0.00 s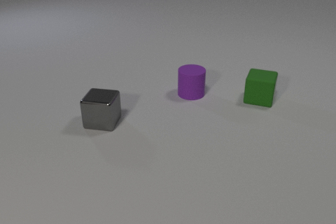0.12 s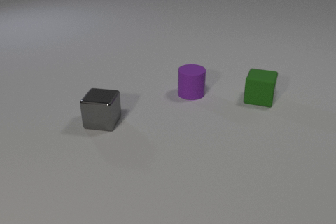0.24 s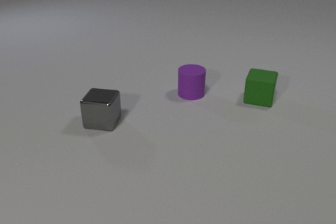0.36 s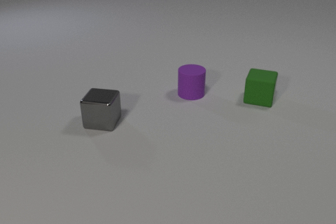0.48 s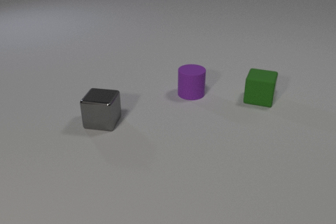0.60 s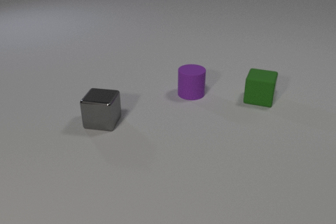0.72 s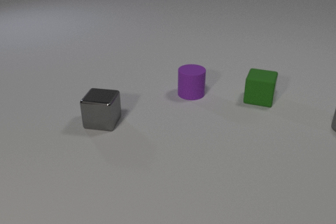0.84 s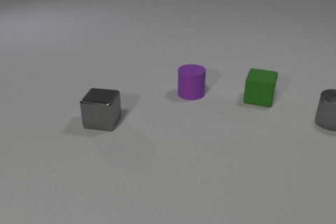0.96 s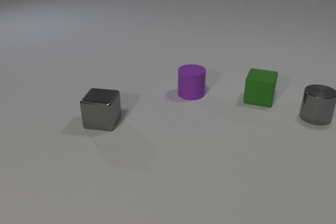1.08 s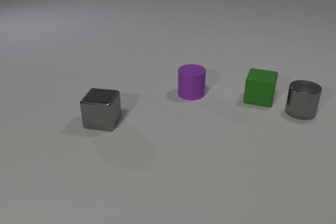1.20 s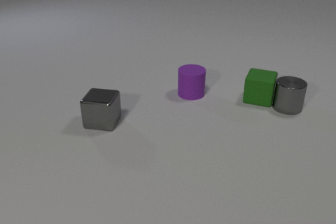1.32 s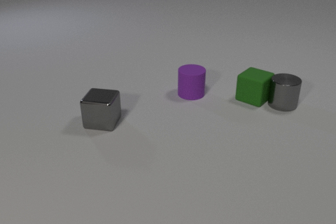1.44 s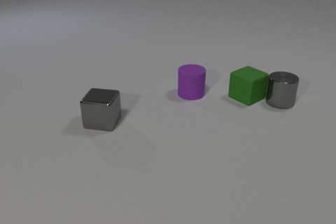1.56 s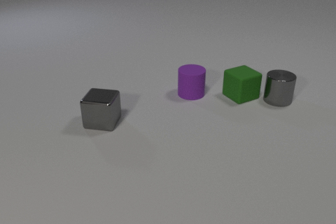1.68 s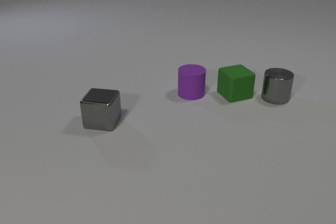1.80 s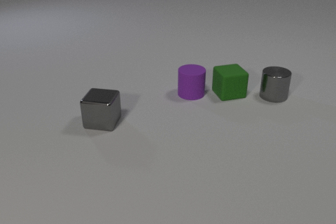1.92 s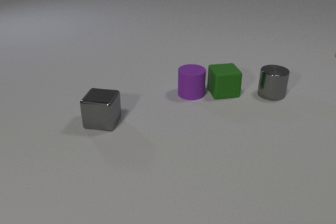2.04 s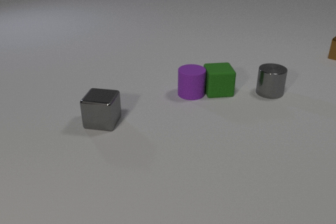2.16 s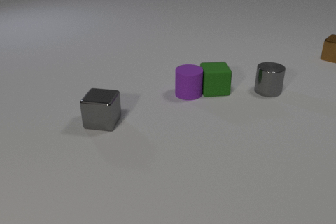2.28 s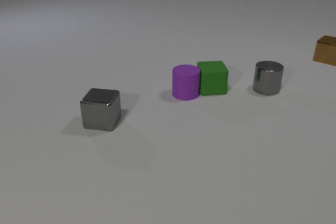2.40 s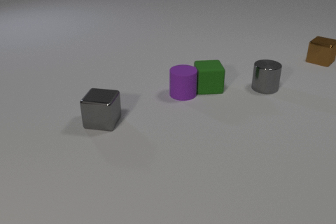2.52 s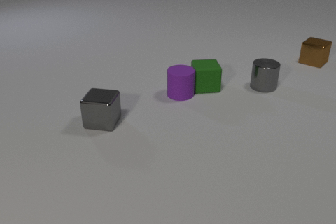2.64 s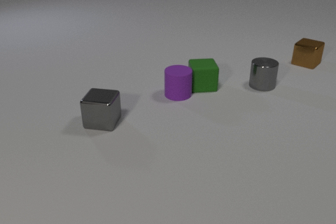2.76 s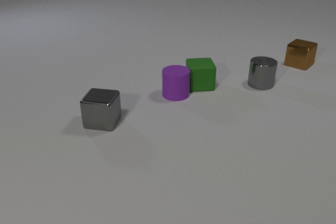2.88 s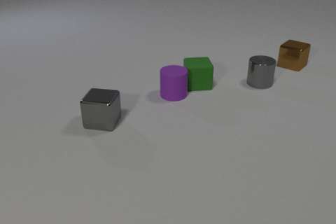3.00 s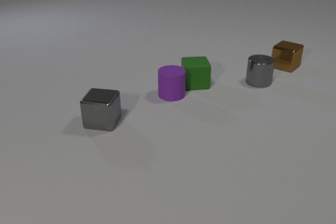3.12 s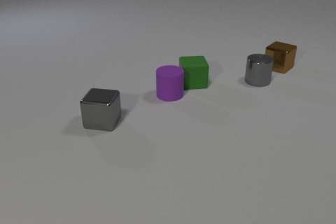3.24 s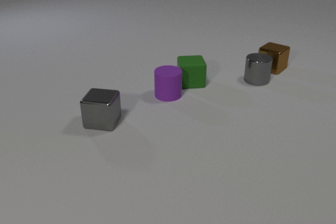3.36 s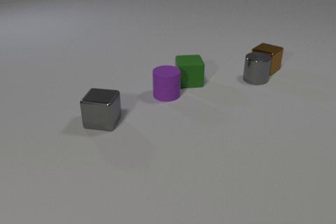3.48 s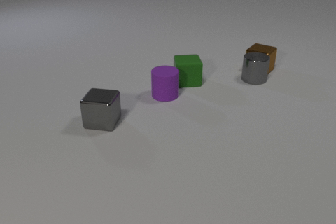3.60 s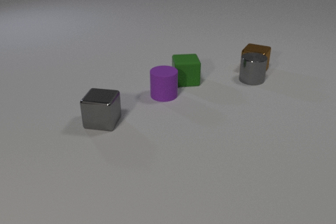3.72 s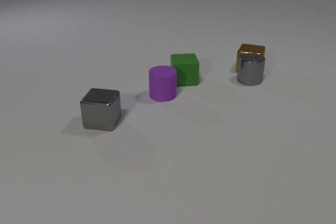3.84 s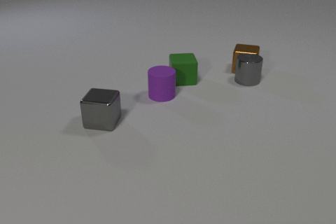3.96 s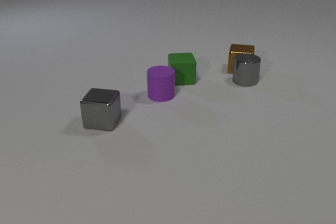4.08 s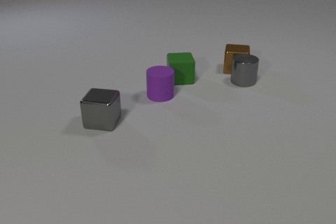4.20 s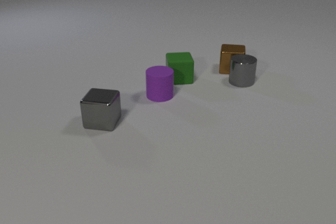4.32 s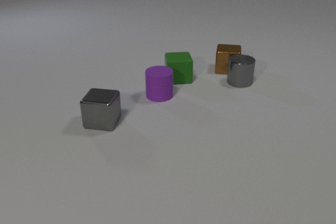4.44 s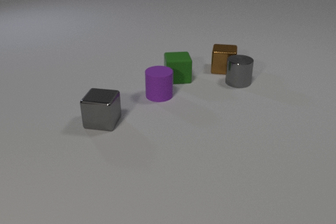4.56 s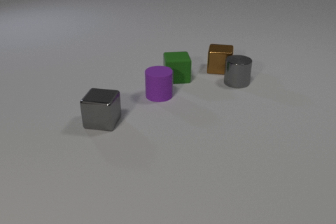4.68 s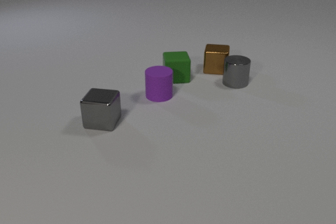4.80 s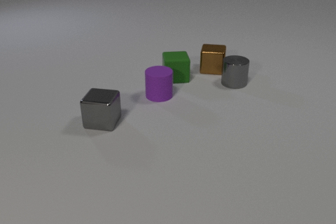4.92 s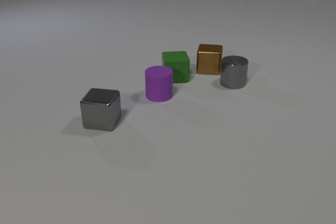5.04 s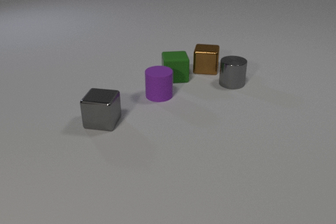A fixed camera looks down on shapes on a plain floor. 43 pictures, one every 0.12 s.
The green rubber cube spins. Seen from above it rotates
clockwise.
The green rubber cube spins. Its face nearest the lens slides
to the left.
0.00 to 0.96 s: The gray metal cylinder comes in at the right edge, slides to the left.
0.96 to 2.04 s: The gray metal cylinder slides to the left and away from the camera. The green rubber cube slides to the left, spins so that its near face slides to the left, clockwise seen from above. The brown metal cube comes in at the right edge, slides to the left and toward the camera. The gray metal cylinder and the green rubber cube collide. The green rubber cube and the purple rubber cylinder collide.
2.04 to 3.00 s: The gray metal cylinder slides away from the camera and to the left. The green rubber cube slides to the left and away from the camera. The brown metal cube slides to the left and toward the camera. The purple rubber cylinder slides to the left.
3.00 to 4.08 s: The gray metal cylinder slides to the left. The green rubber cube slides to the left and away from the camera. The brown metal cube slides to the left and toward the camera, spins so that its near face slides to the right, counterclockwise seen from above. The purple rubber cylinder slides to the left. The gray metal cylinder and the brown metal cube collide.
4.08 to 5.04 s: The gray metal cylinder slides to the left and toward the camera. The green rubber cube slides to the left. The brown metal cube slides to the left.
What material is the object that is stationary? metal.
How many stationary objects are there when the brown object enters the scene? 2.
How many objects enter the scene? 2.
